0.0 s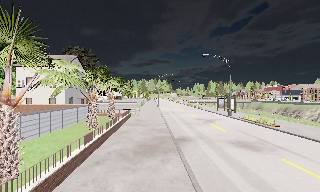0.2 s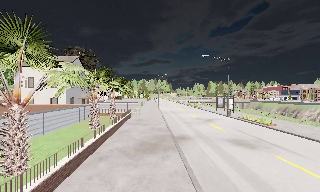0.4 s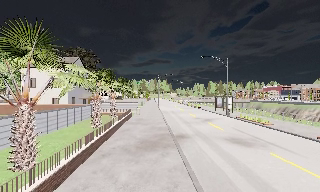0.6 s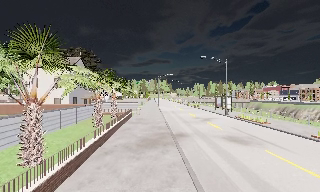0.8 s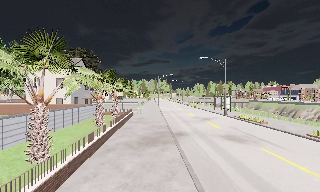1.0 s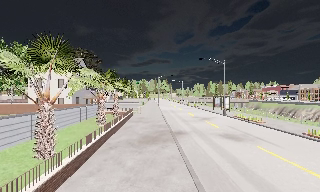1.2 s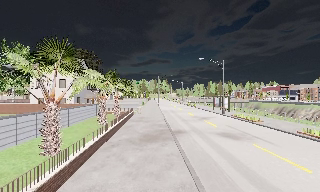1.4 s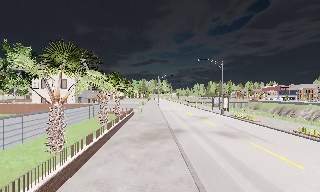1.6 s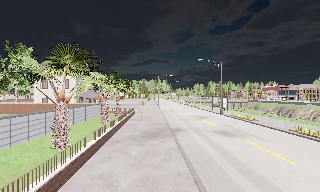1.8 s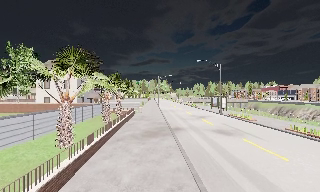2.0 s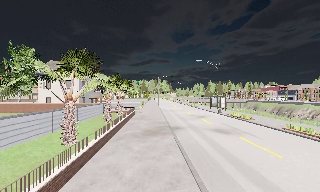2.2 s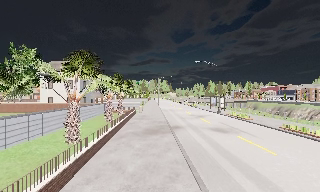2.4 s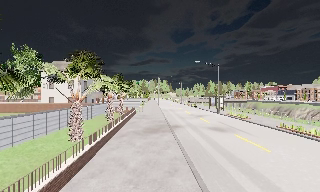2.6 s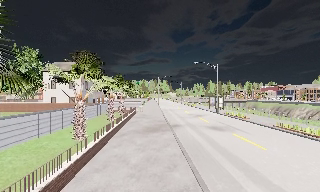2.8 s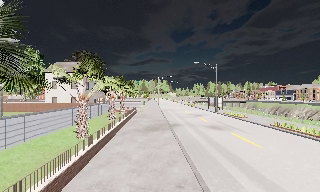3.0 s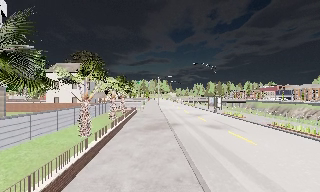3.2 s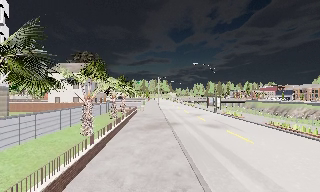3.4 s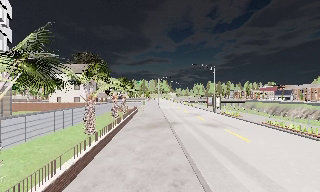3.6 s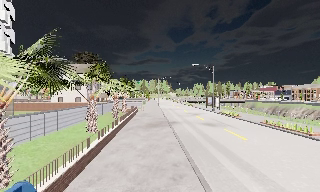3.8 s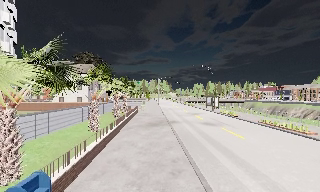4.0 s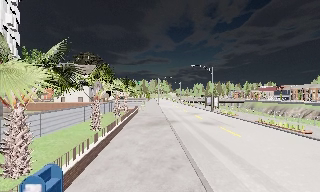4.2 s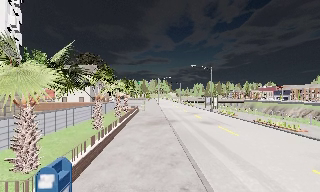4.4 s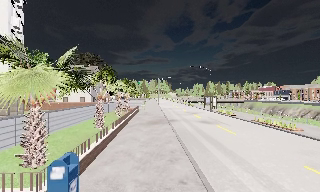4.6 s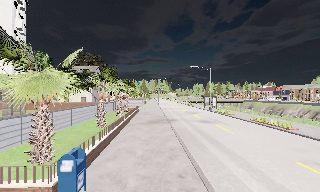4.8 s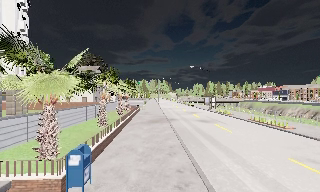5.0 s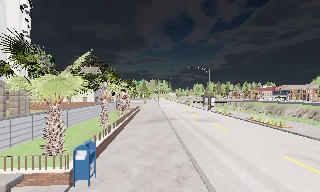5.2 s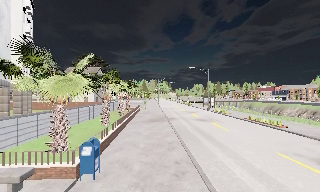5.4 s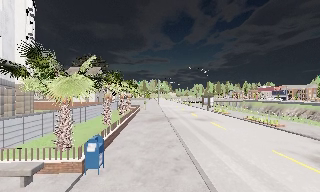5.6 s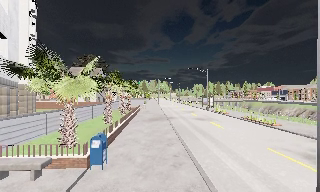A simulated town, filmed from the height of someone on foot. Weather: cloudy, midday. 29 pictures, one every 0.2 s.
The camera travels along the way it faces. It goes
backward.
0.0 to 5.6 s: The camera travels backward, about 10 m, so what stands in front gets smaller.
The film runs backward here.
